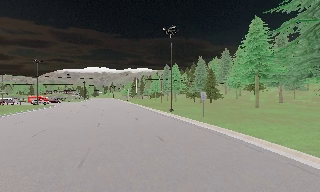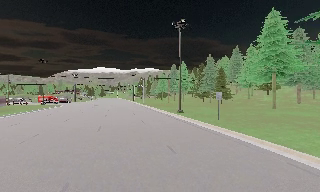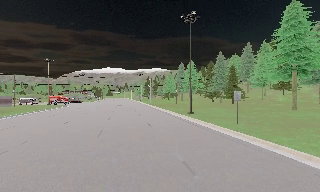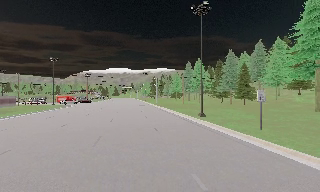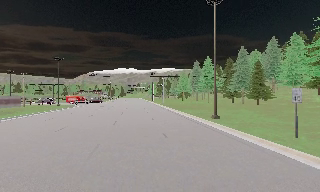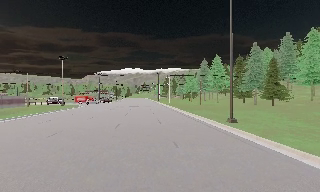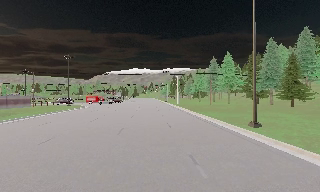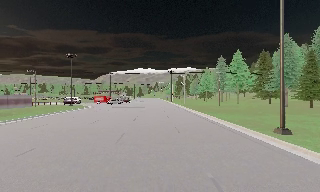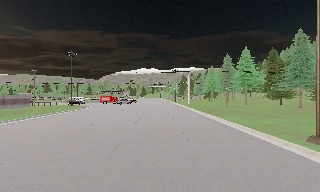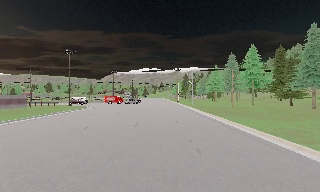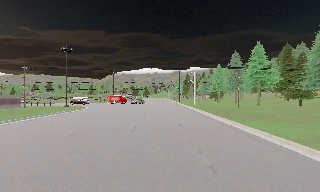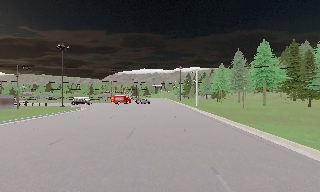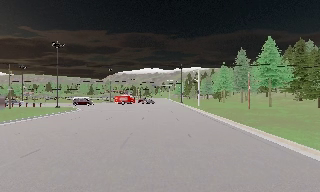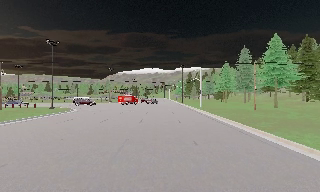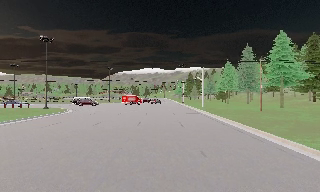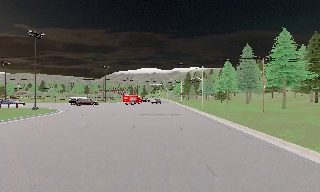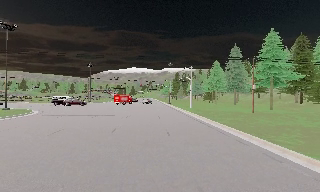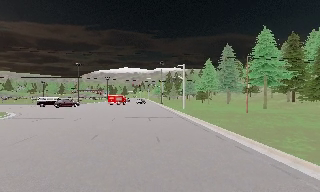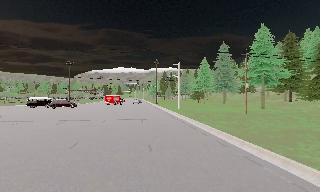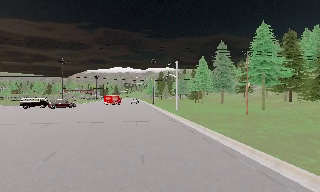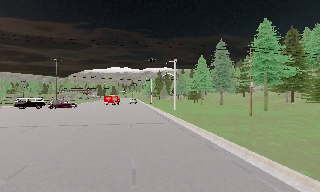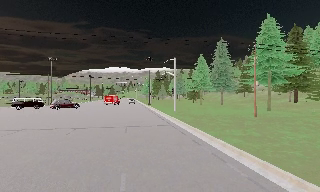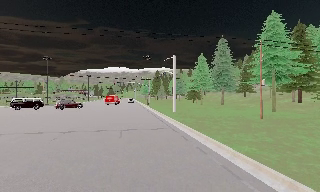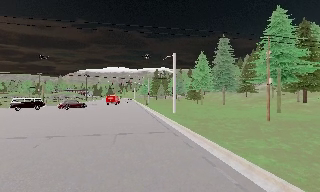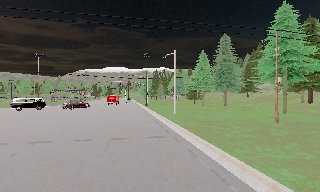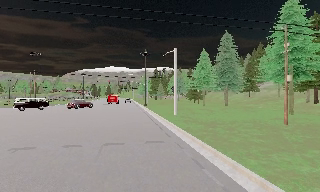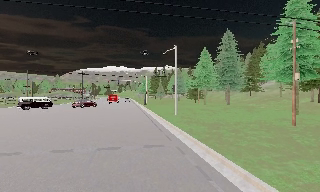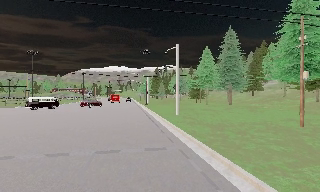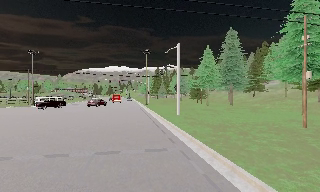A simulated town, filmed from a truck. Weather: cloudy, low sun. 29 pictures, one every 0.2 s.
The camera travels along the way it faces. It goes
forward.
0.0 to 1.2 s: The camera pans to its left, which is counterclockwise from overhead, by about 15 degrees. It travels forward, about 11 m, so what stands in front looms larger.
1.2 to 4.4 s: The camera travels forward, about 25 m, so what stands in front looms larger.
4.4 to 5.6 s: The camera travels forward, about 4.5 m, so what stands in front looms larger. It loses speed.
The film runs forward here.
